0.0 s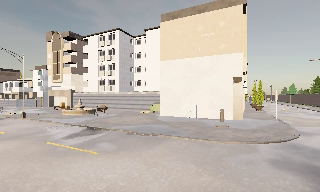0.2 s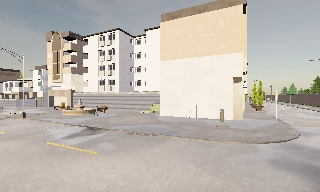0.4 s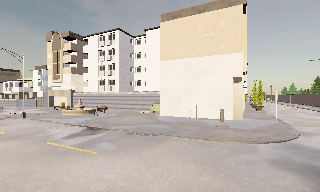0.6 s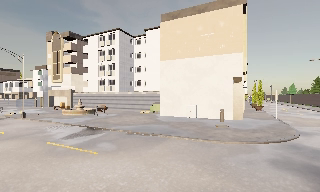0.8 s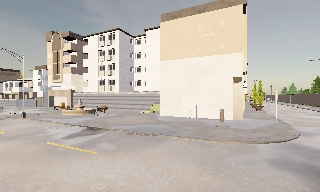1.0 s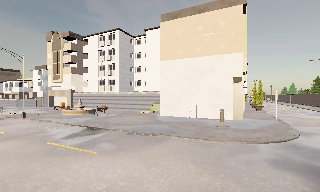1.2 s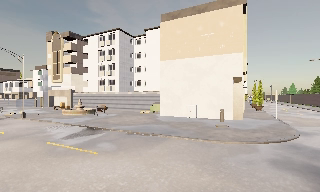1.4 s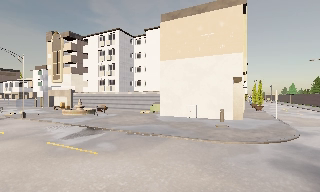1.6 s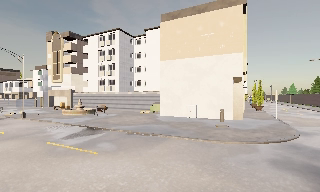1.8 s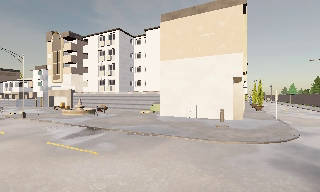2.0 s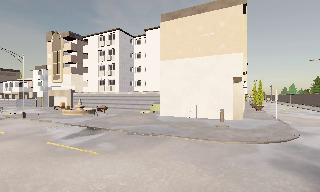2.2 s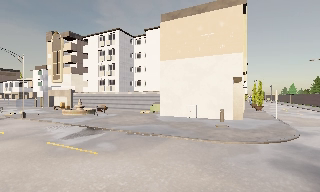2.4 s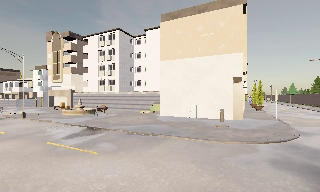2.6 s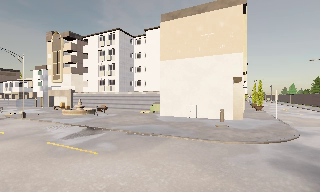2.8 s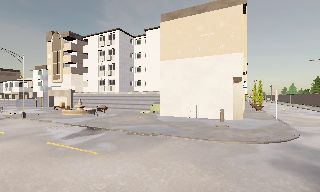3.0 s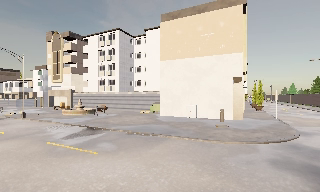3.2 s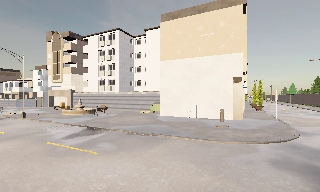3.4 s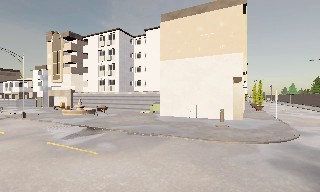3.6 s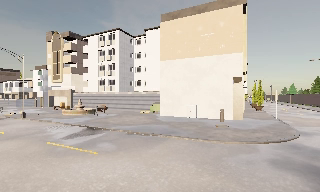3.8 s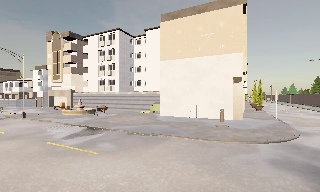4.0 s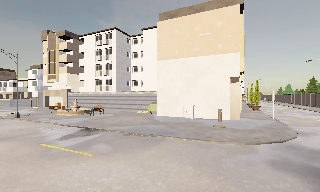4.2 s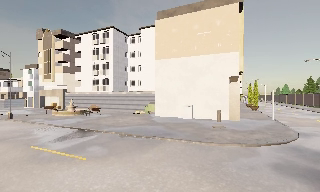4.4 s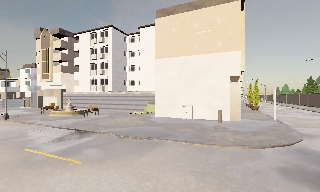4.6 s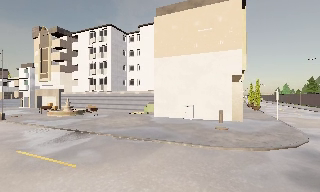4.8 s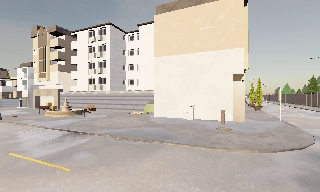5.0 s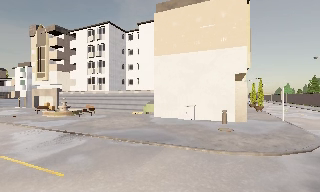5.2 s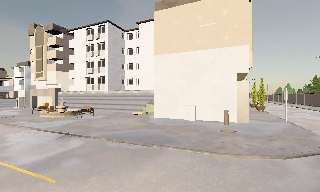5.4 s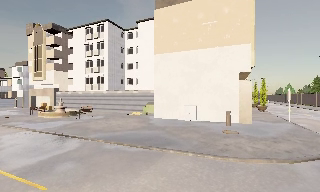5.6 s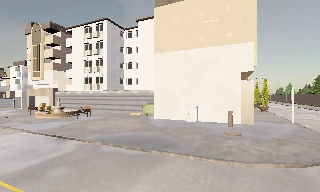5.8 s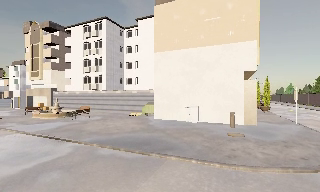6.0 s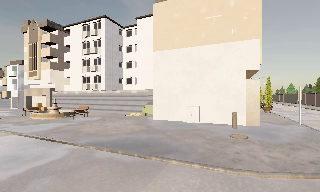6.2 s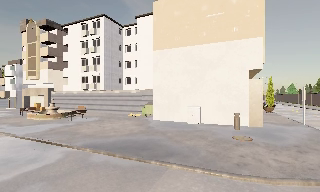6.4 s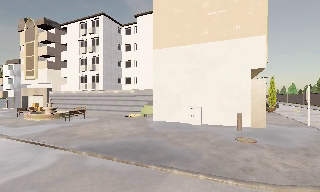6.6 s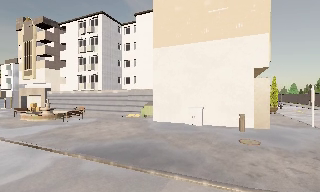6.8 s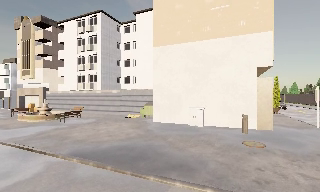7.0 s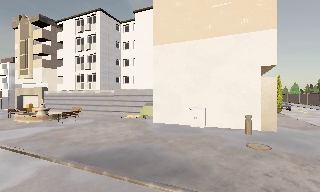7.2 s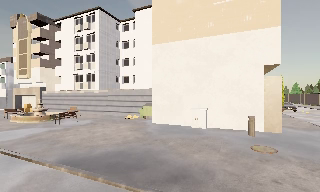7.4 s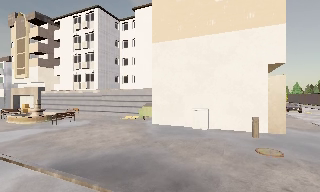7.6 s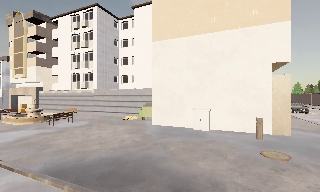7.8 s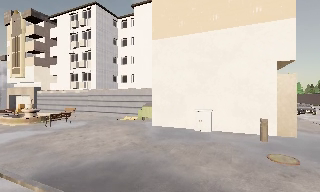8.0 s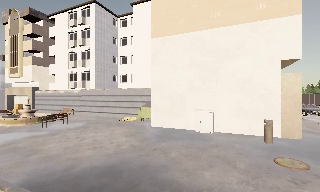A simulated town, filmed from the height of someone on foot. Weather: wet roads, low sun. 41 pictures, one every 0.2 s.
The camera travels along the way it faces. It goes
forward.
0.0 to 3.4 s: The camera keeps its place and its aim.
3.4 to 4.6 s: The camera travels forward, about 1.5 m, so what stands in front looms larger. It gains speed.
4.6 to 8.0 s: The camera travels forward, about 7 m, so what stands in front looms larger.
The film runs forward here.
